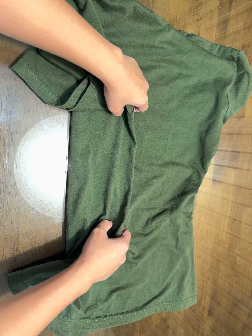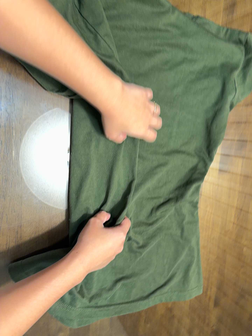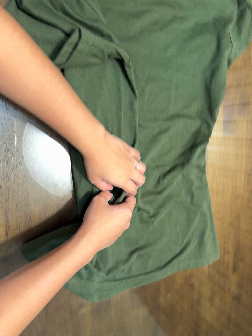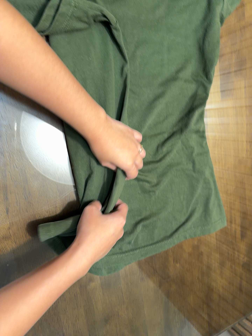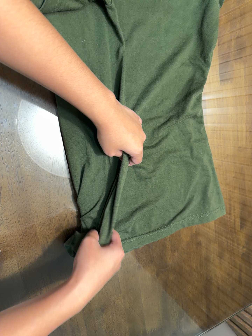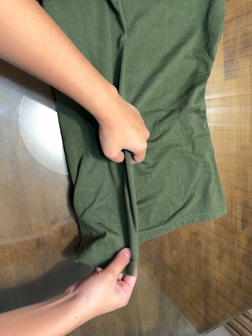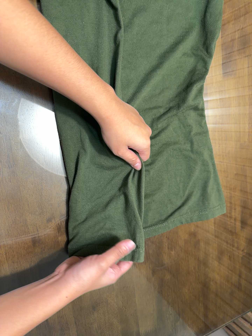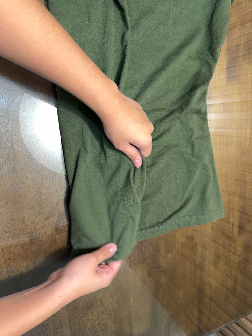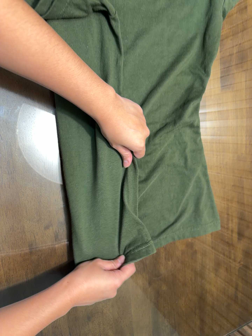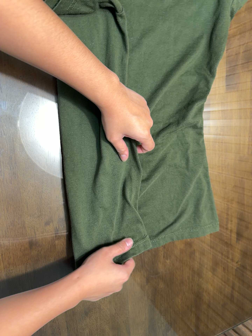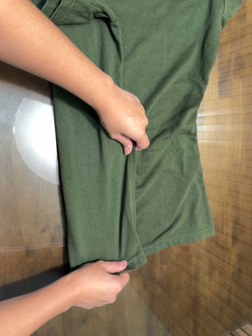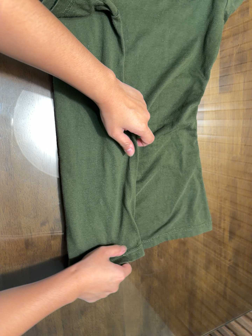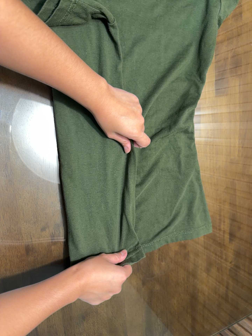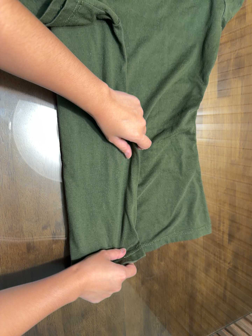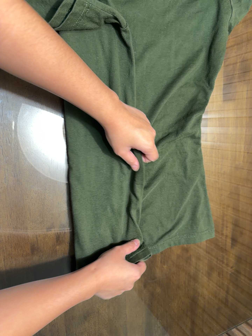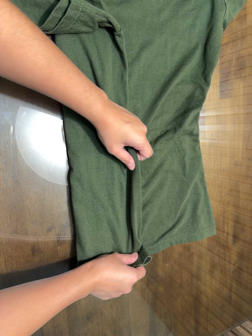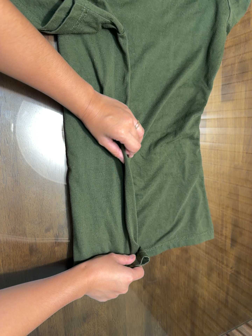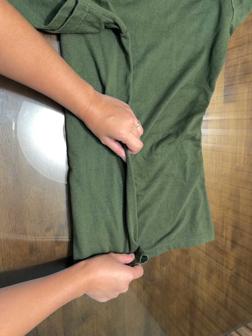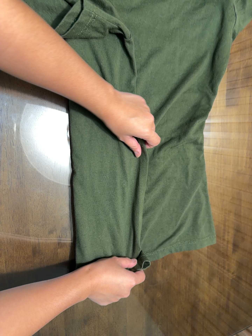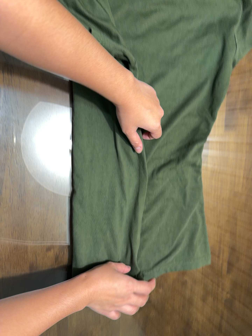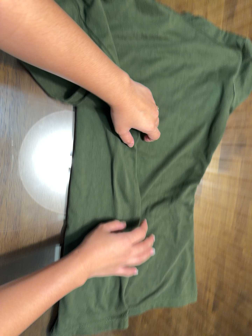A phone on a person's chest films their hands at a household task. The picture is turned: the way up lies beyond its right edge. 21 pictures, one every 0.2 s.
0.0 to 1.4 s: The camera travels toward the bottom of its view and forward, about 14 cm, so close, fixed things drift upward. It rolls about its line of sight by about 10 degrees, and the scene rotates counterclockwise.
1.4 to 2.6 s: The camera shifts only a little, or ends up much as it began.
2.6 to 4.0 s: The camera travels toward the top of its view, about 8 cm, so close, fixed things drift downward. It rolls about its line of sight by about 10 degrees, and the scene rotates clockwise.
The film runs forward here.
